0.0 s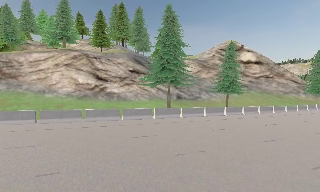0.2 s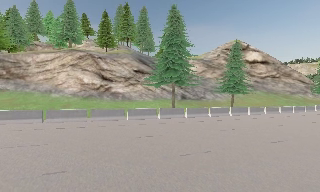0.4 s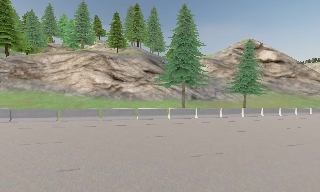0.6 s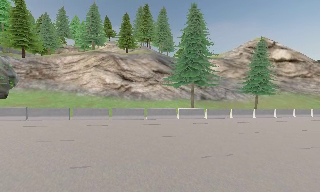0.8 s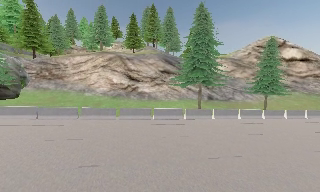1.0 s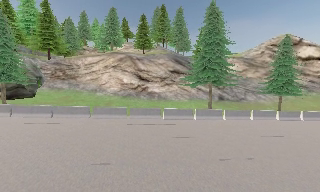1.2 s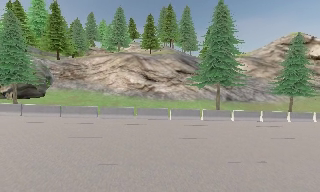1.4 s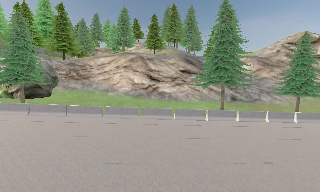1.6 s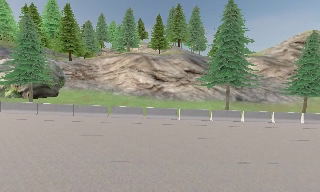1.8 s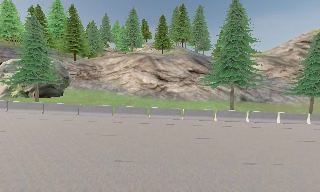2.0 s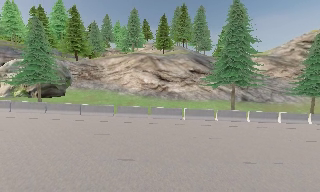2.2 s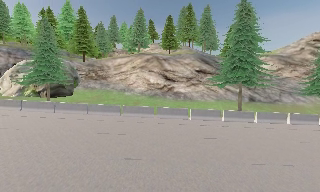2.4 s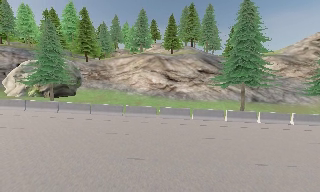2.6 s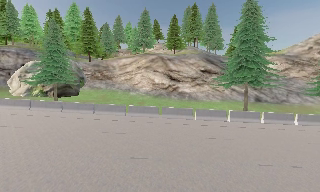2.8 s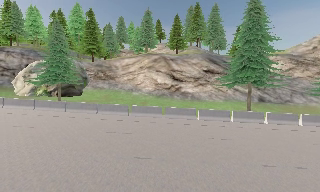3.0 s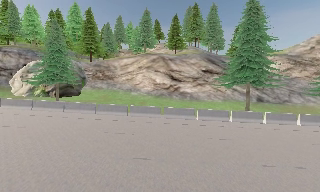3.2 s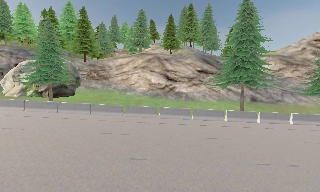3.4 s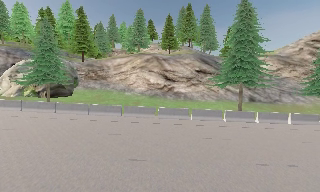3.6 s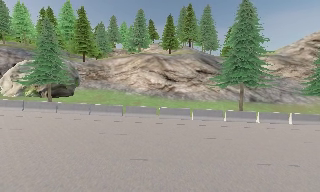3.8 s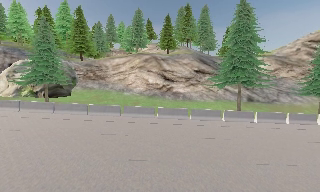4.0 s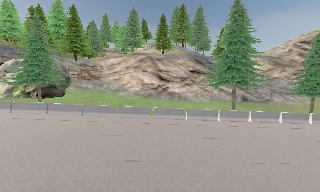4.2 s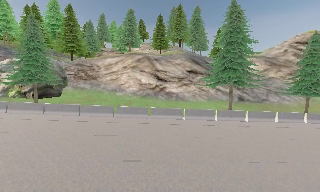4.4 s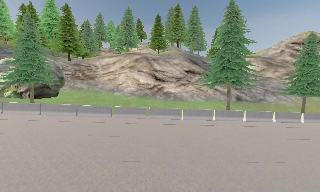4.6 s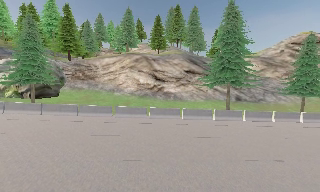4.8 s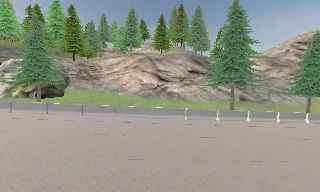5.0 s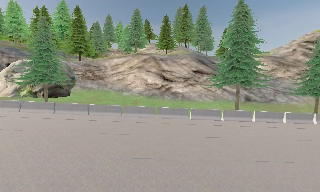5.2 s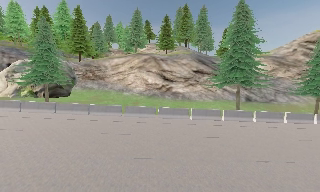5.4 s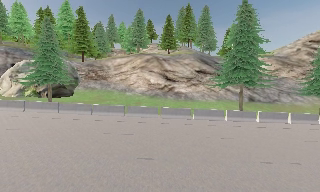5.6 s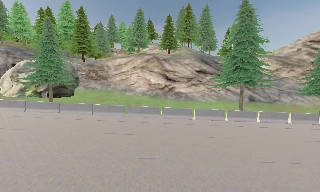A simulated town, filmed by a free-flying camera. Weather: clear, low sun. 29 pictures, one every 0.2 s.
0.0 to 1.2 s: The scene slides to the right, as the camera pans about 15 degrees to its left.
1.2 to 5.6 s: The camera travels to its left and backward, about 1 m, so close, fixed things drift to the right.
The film runs forward here.
